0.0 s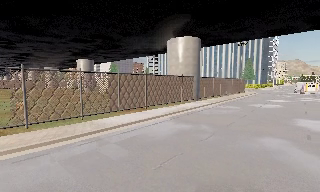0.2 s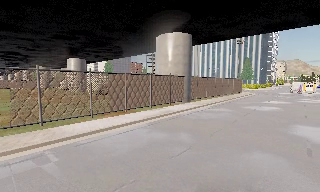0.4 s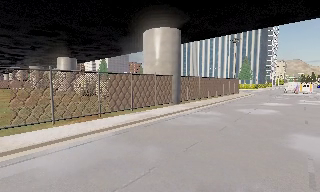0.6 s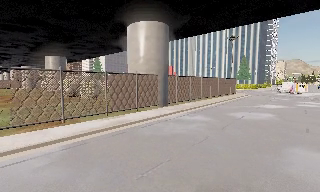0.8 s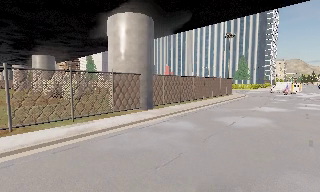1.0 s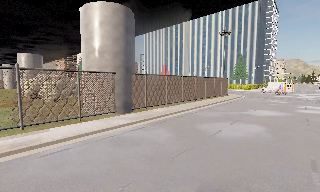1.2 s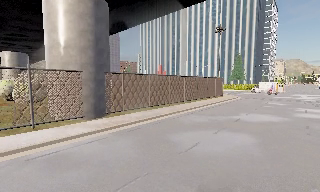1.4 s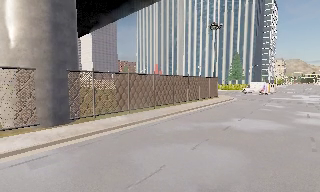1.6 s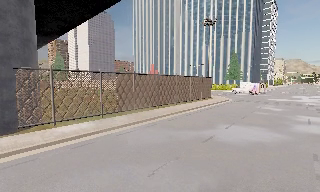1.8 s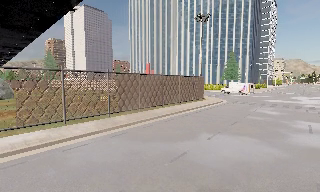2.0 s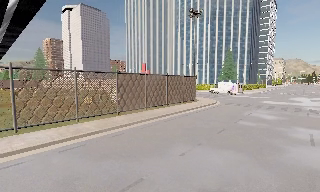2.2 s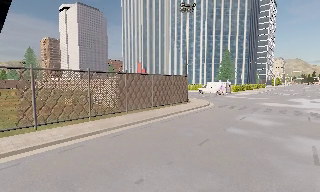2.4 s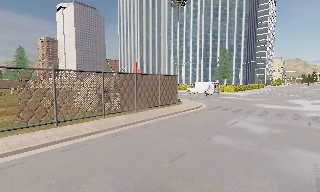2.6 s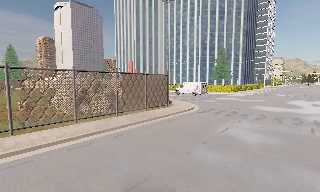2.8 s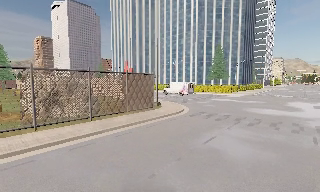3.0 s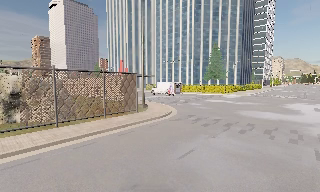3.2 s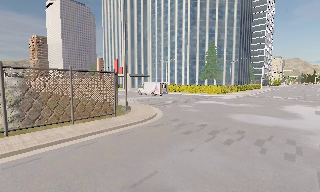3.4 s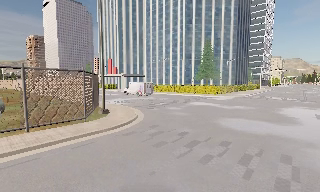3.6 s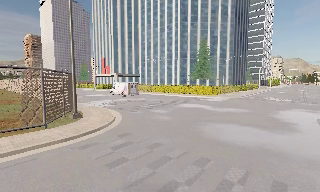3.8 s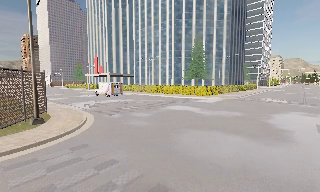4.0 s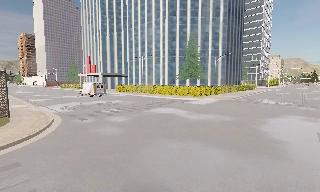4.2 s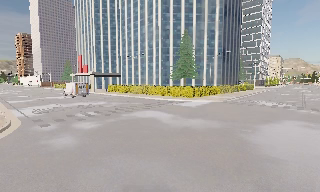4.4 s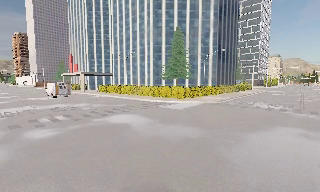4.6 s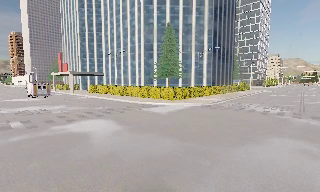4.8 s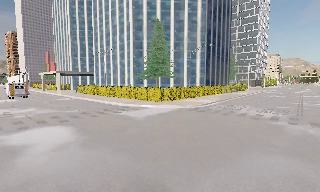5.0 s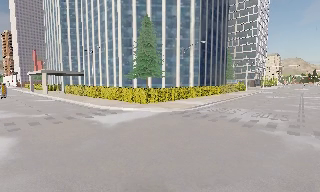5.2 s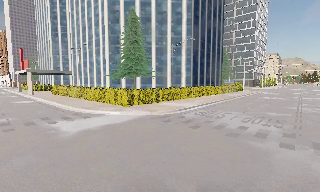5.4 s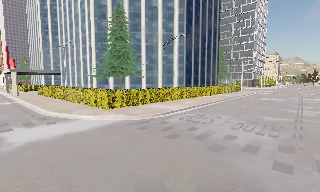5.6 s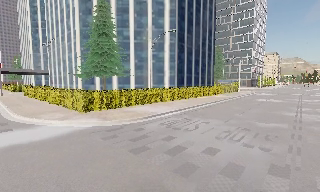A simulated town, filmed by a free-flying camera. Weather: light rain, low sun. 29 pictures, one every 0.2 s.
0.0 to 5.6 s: The camera travels forward and to its right, about 60 m, so what stands in front looms larger.
The film runs forward here.
